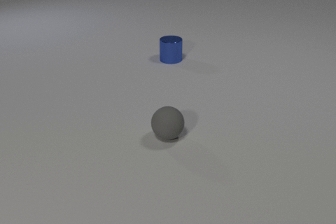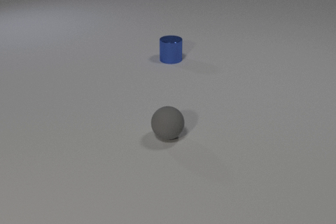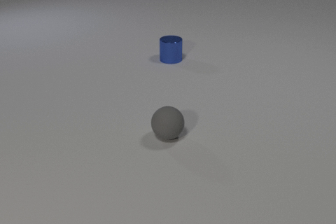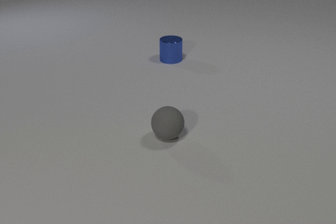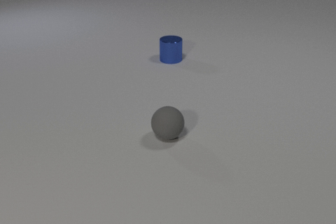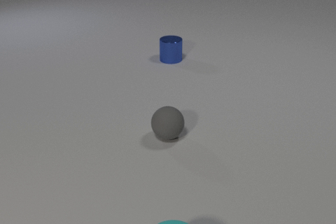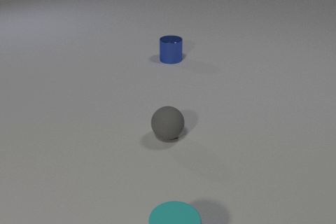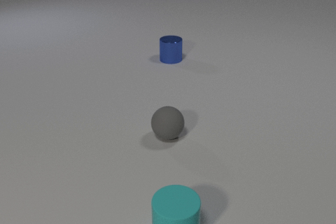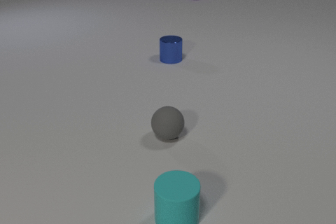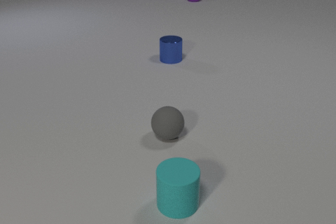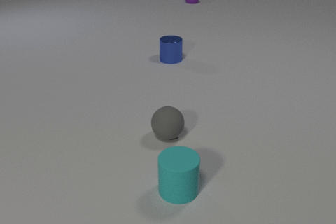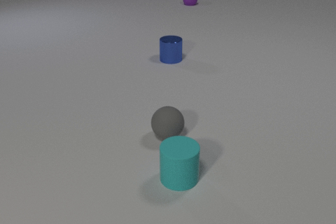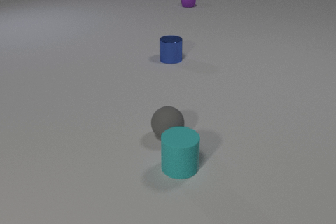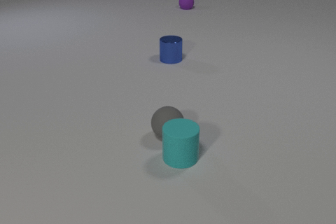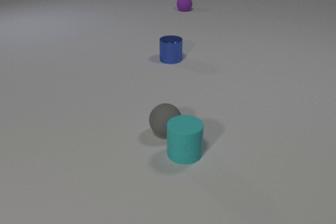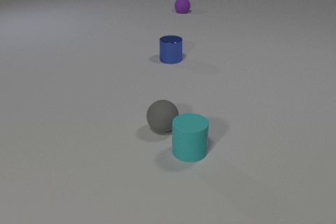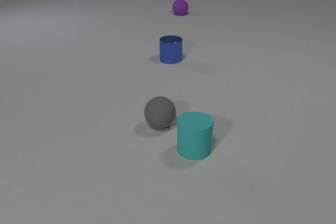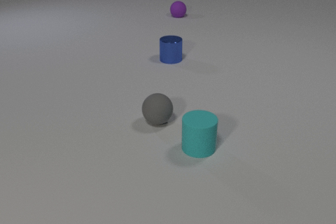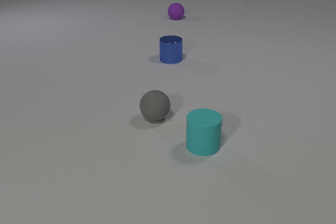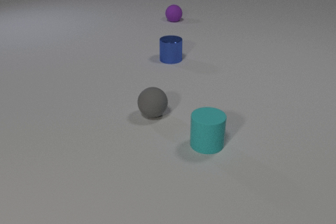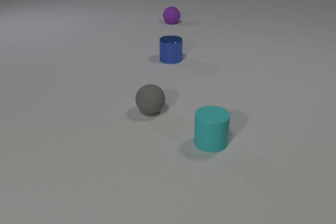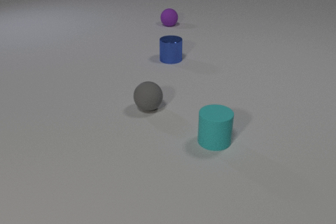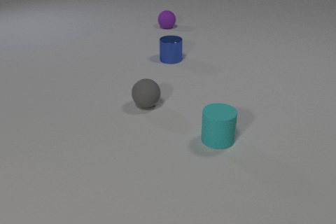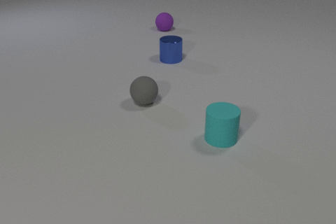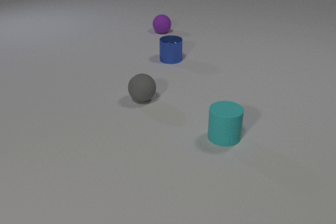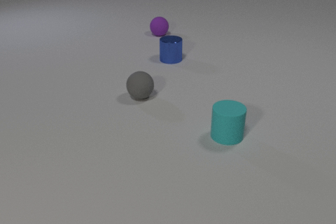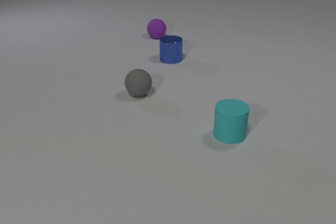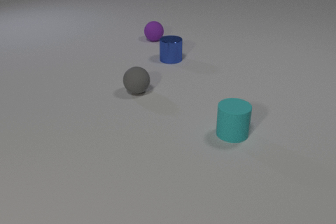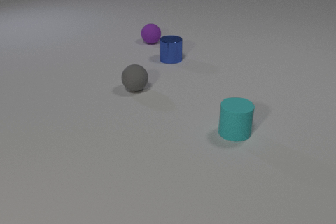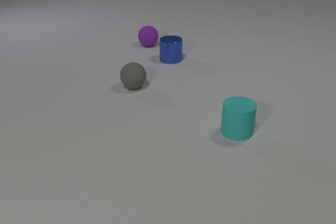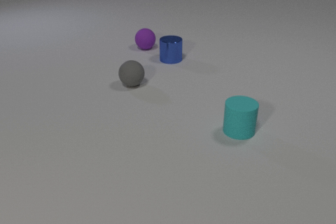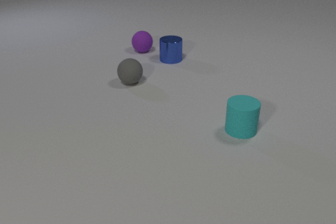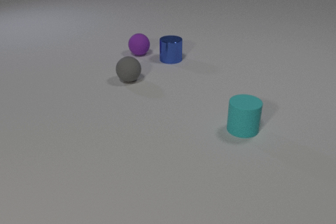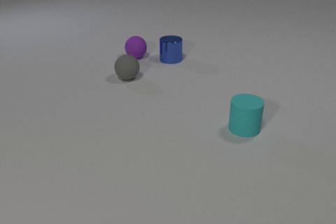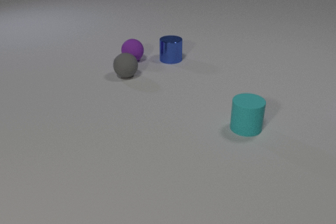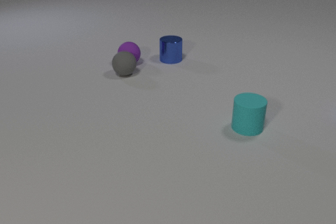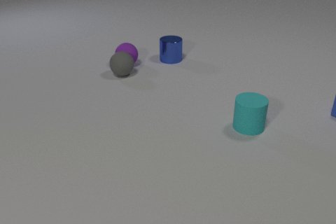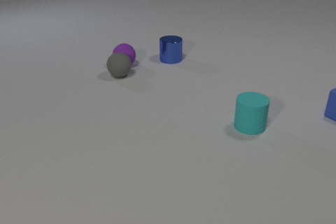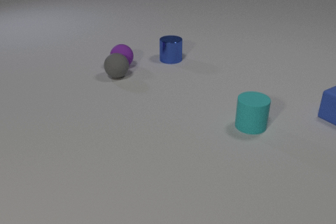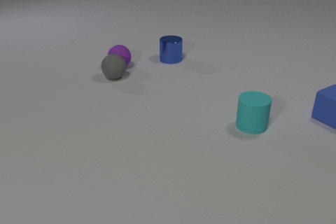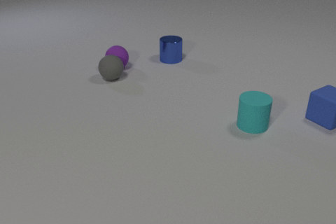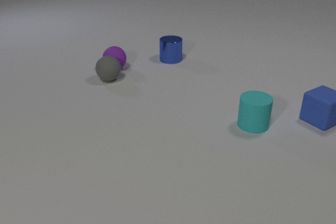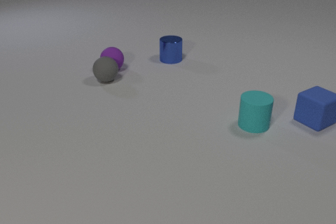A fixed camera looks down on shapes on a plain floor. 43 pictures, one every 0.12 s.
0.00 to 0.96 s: The cyan rubber cylinder comes in at the bottom edge, slides away from the camera. The purple rubber sphere comes in at the top edge, rolls toward the camera.
0.96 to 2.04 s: The cyan rubber cylinder slides away from the camera. The gray rubber sphere rolls away from the camera. The purple rubber sphere rolls toward the camera. The cyan rubber cylinder and the gray rubber sphere collide.
2.04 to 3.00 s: The cyan rubber cylinder slides to the right and away from the camera. The gray rubber sphere rolls away from the camera. The purple rubber sphere rolls toward the camera.
3.00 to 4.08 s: The cyan rubber cylinder slides to the right and away from the camera. The gray rubber sphere rolls away from the camera. The purple rubber sphere rolls toward the camera.
4.08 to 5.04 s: The cyan rubber cylinder slides away from the camera and to the right. The gray rubber sphere rolls to the left. The blue rubber cube comes in at the right edge, slides to the left and toward the camera. The purple rubber sphere rolls toward the camera and to the left. The gray rubber sphere and the purple rubber sphere collide.
Are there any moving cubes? yes.
What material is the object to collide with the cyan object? rubber.
What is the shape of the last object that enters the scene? cube.
